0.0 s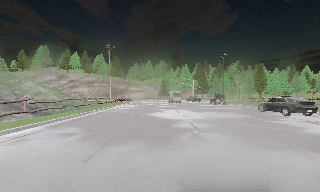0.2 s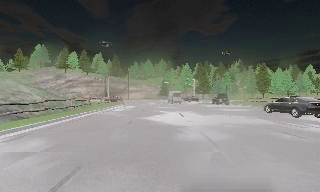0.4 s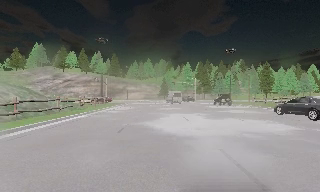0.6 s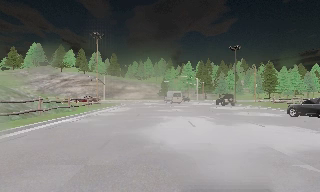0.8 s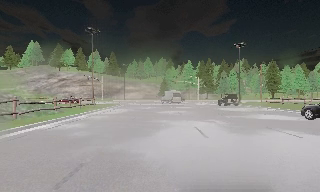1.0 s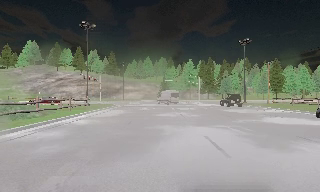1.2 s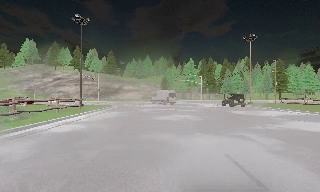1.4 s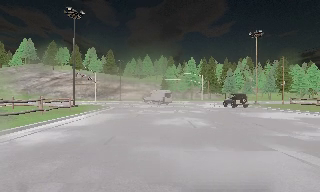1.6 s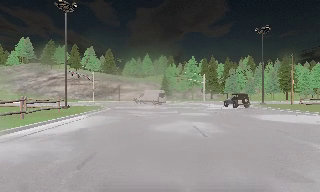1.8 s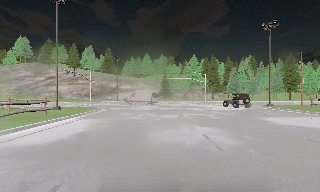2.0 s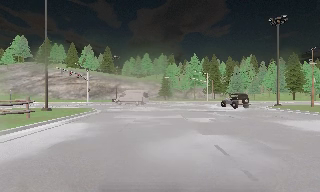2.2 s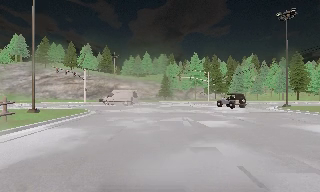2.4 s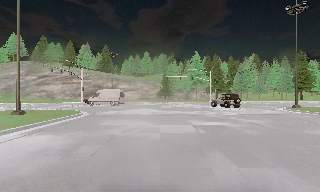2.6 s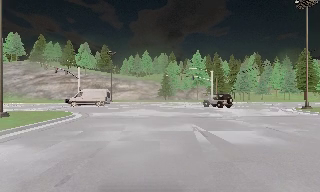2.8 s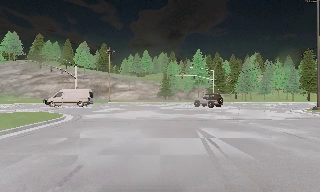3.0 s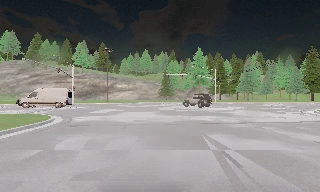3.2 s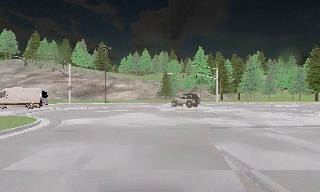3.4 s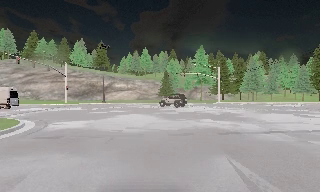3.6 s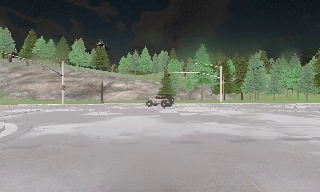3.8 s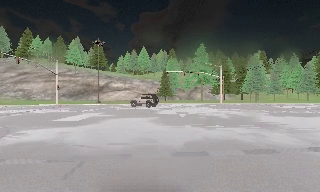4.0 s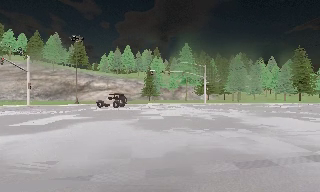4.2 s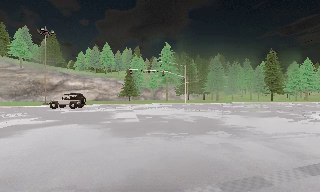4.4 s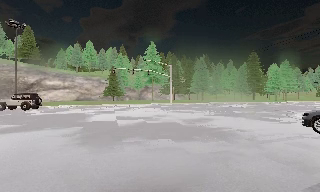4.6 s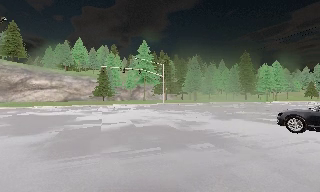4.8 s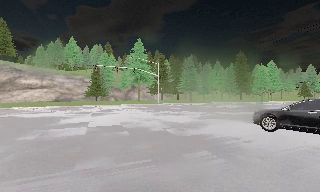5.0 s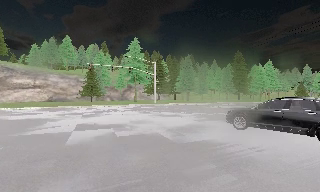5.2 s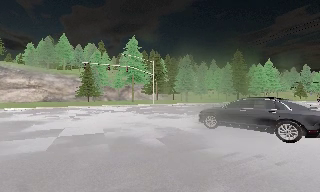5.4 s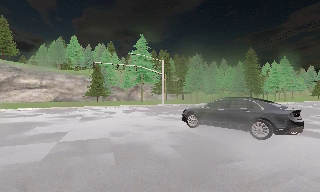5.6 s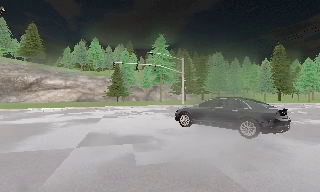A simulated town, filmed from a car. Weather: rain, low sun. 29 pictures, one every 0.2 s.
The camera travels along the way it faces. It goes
forward.
0.0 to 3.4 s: The camera travels forward, about 30 m, so what stands in front looms larger. It loses speed.
3.4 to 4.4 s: The camera swings to its right by about 15 degrees, and the scene slides to the left. It travels forward, about 5 m, so what stands in front looms larger.
4.4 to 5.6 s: The camera travels forward, about 6 m, so what stands in front looms larger.
The film runs forward here.
